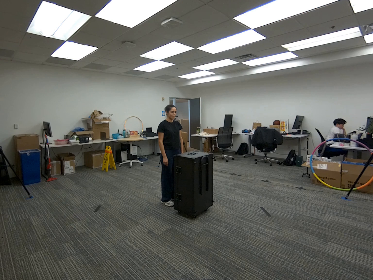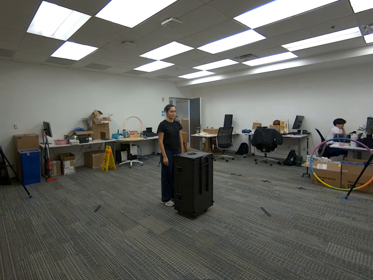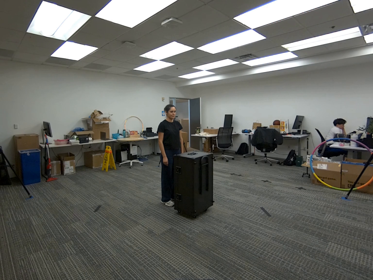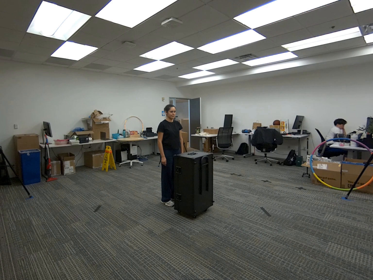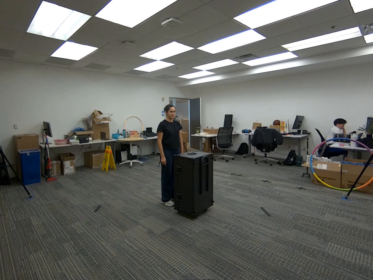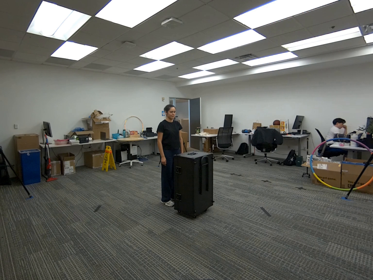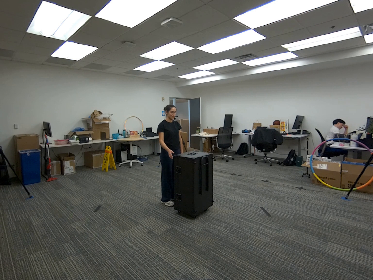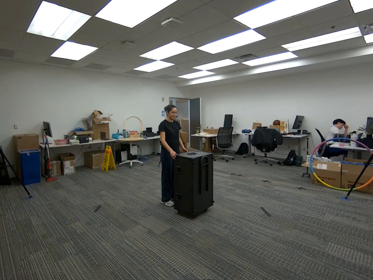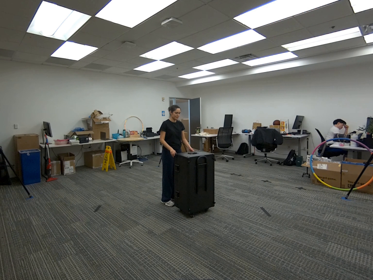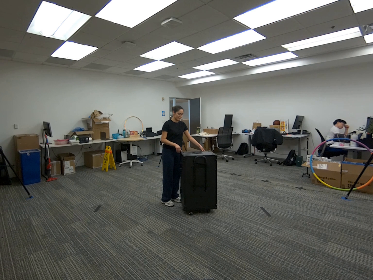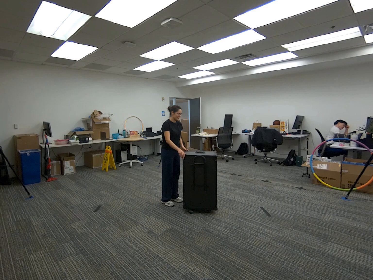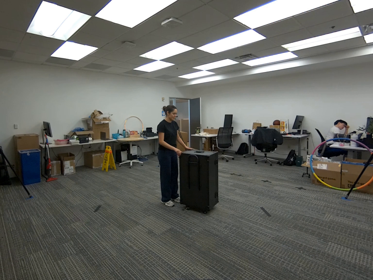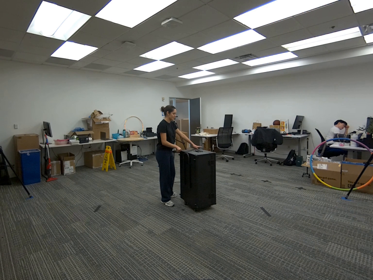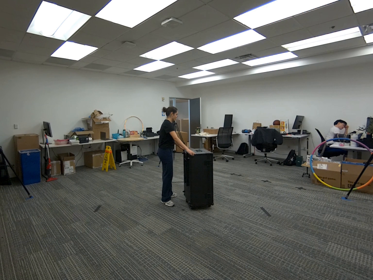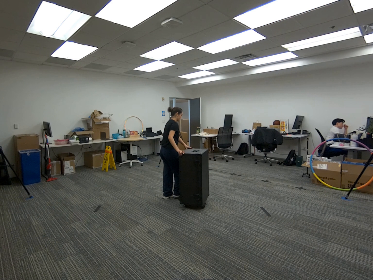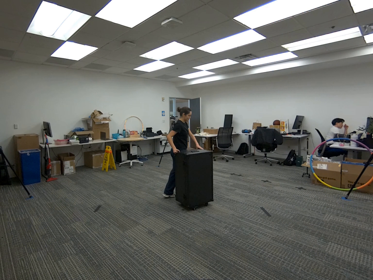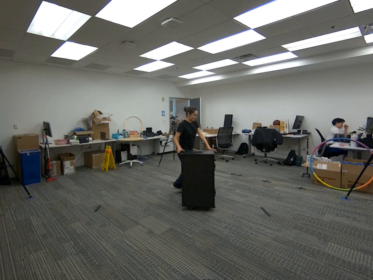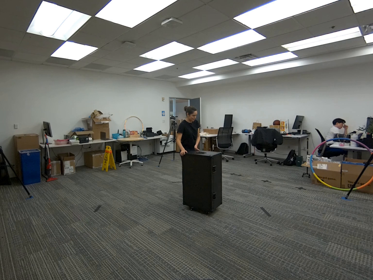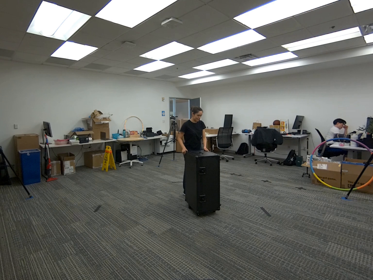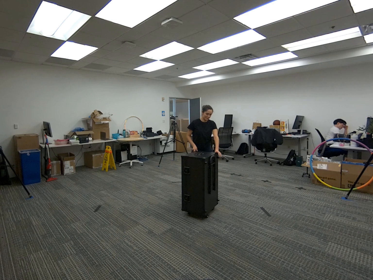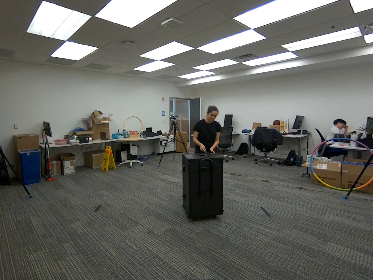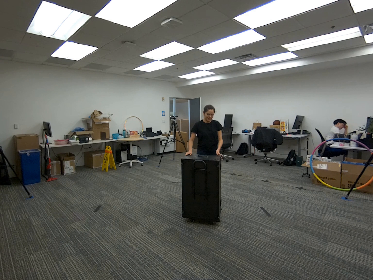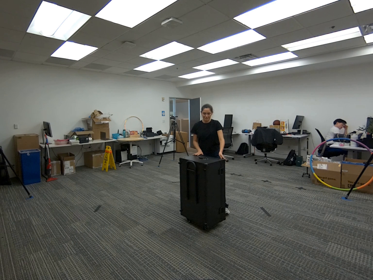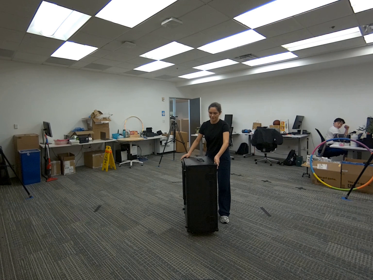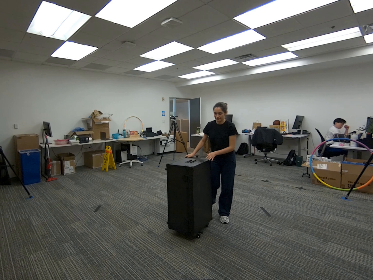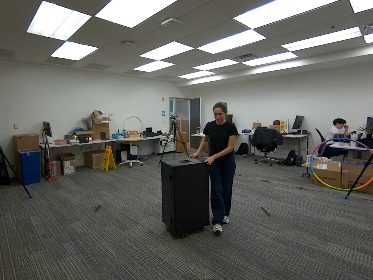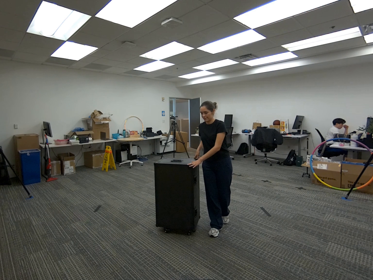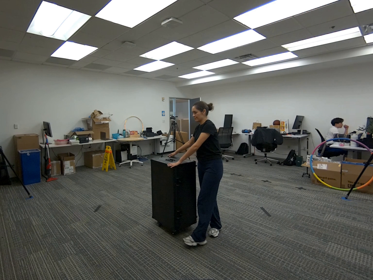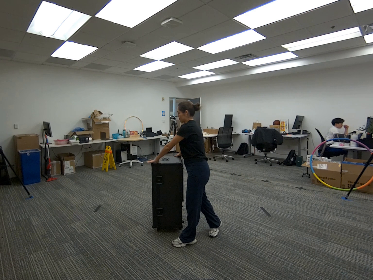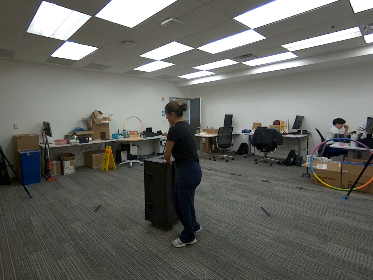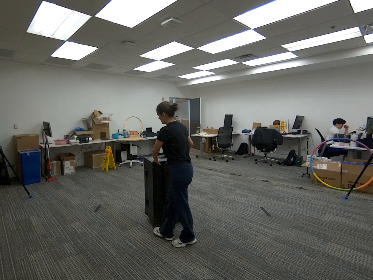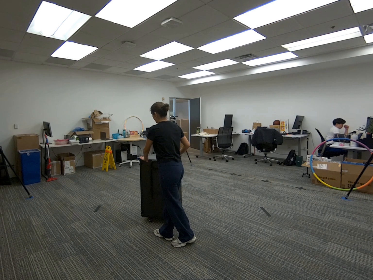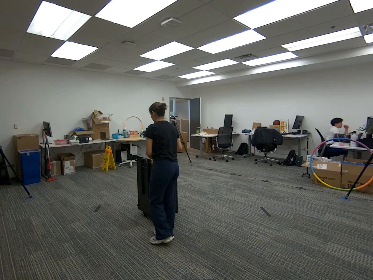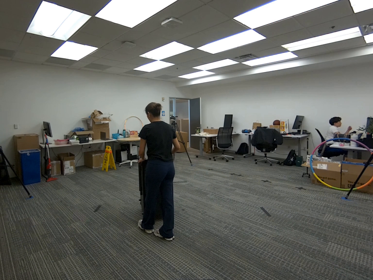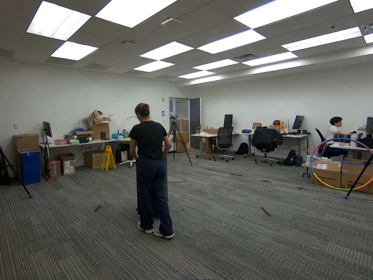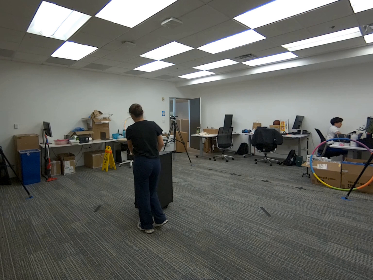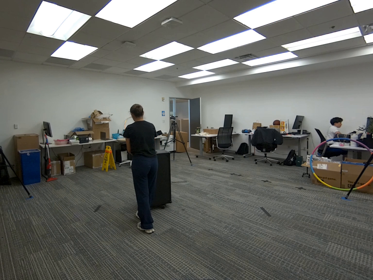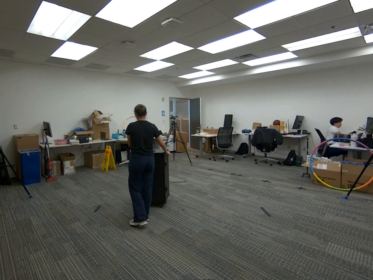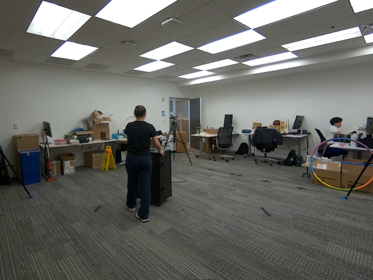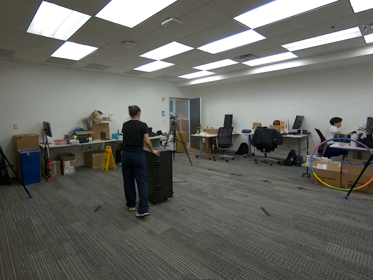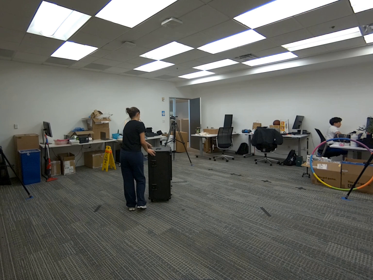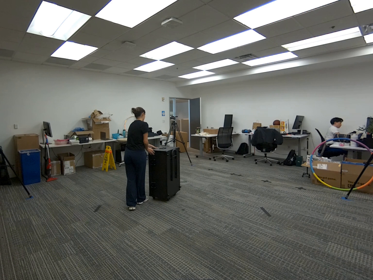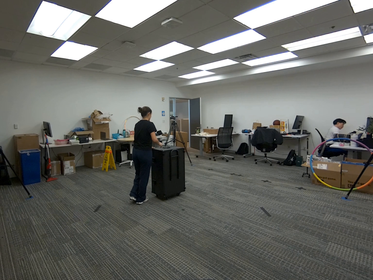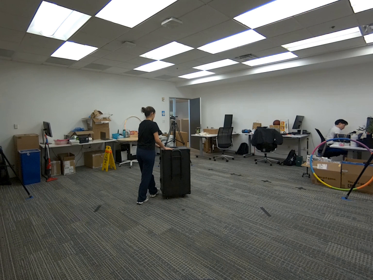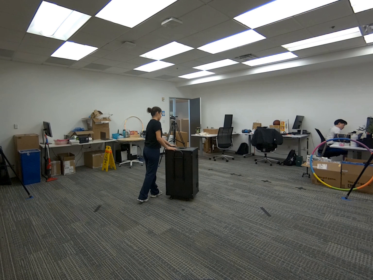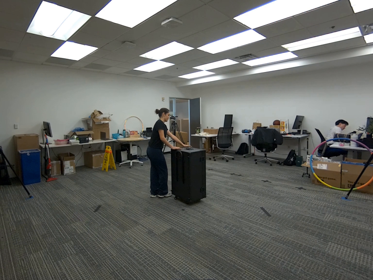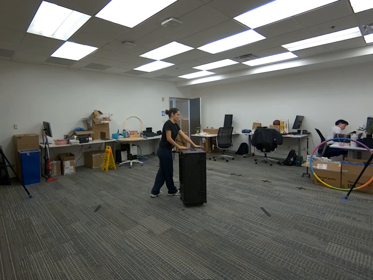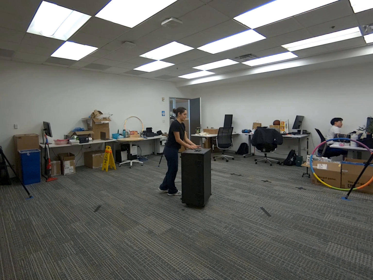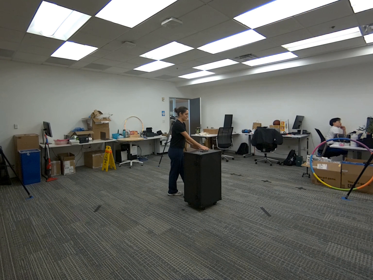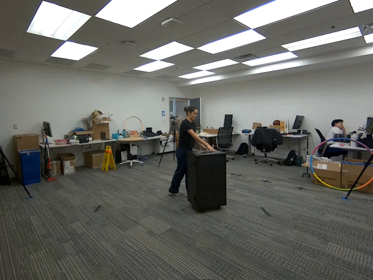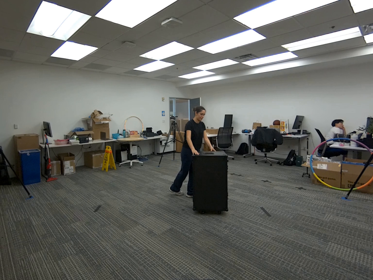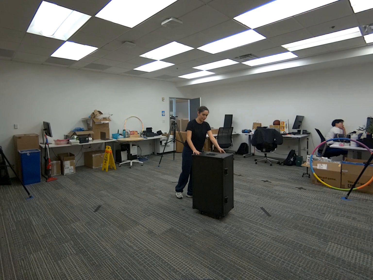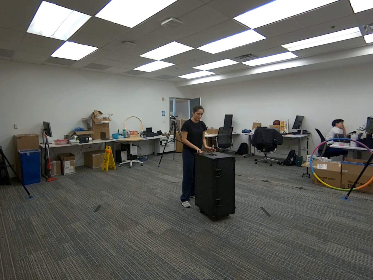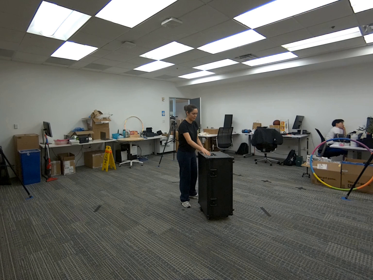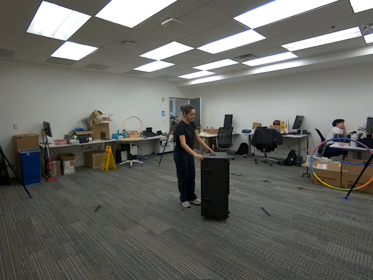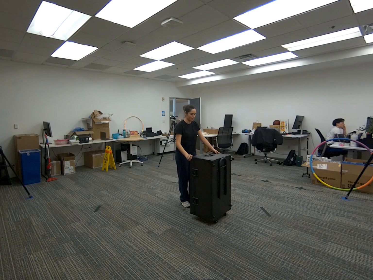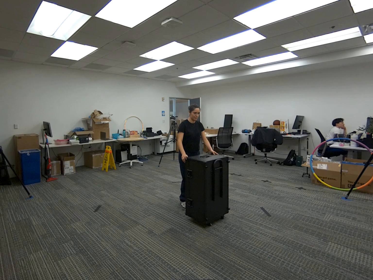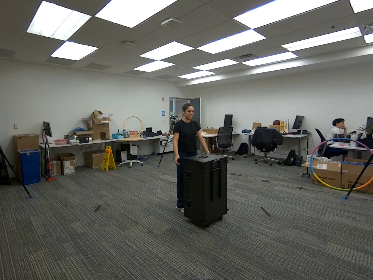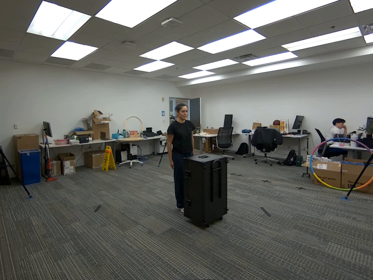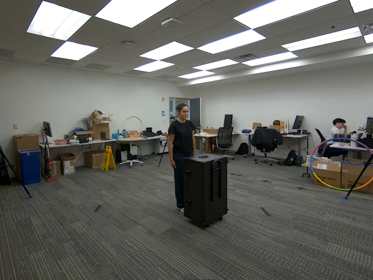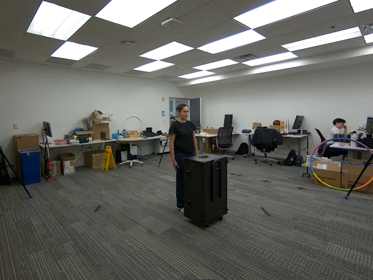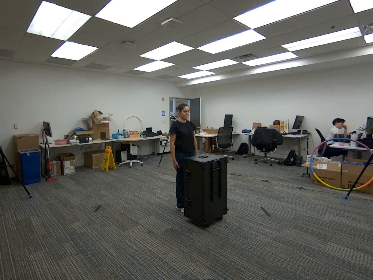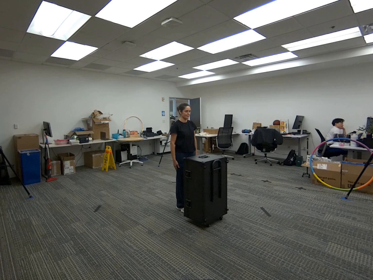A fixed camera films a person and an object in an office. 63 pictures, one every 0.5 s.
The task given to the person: Walk over to the G1 Box and rotate the box around the bounding area.
